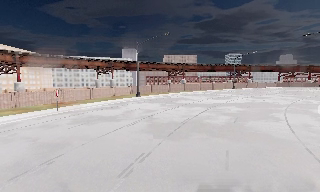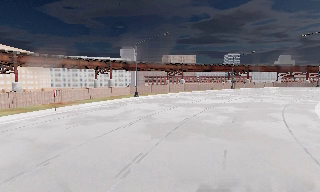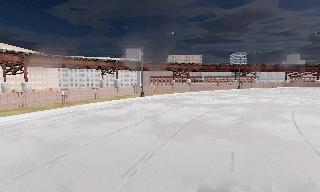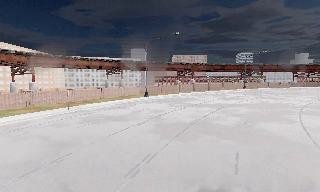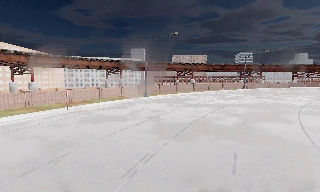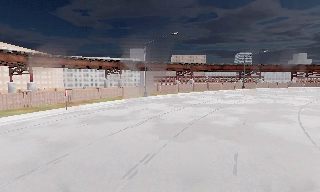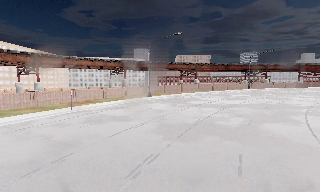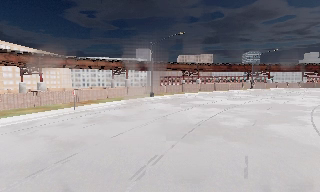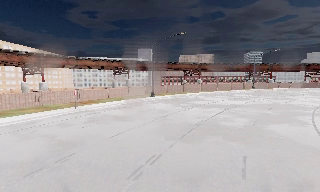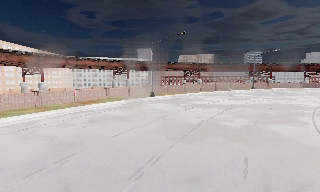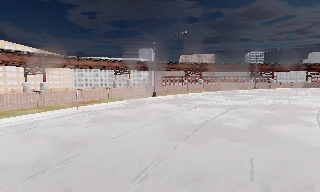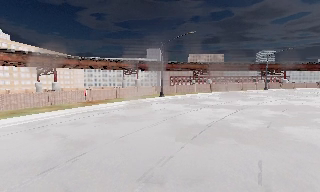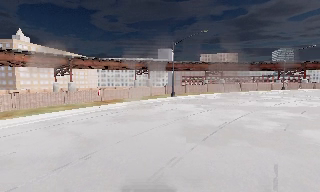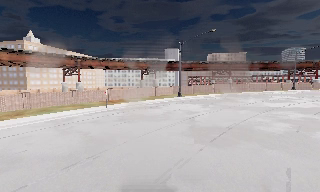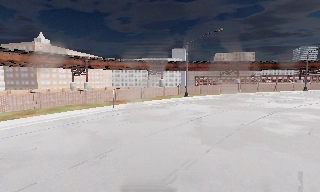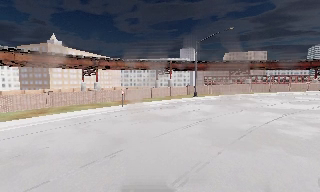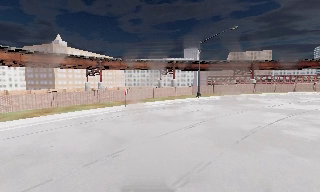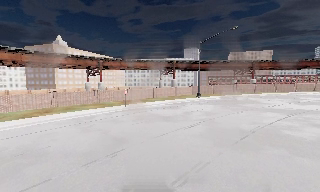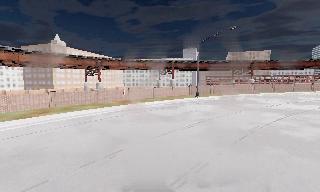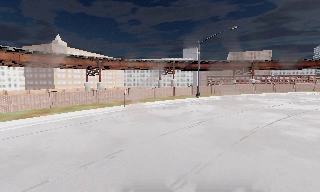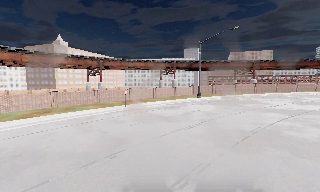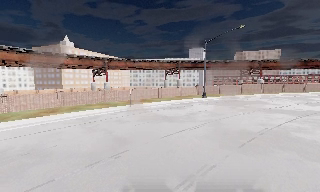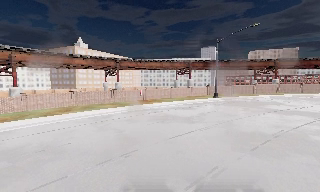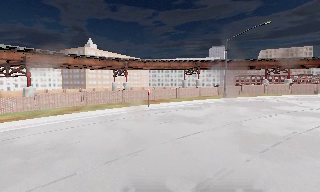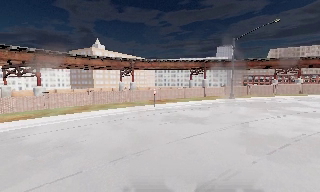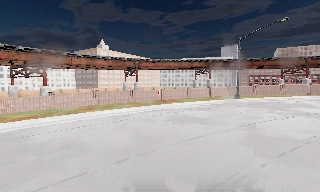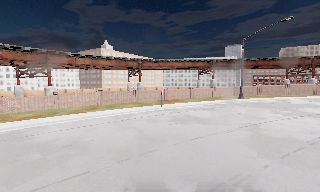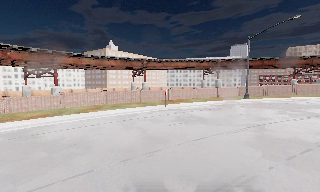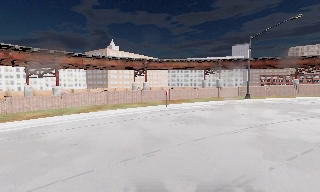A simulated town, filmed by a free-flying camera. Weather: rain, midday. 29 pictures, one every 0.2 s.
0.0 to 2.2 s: The camera shifts only a little, or ends up much as it began.
2.2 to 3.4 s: The camera swings to its left by about 15 degrees, and the scene slides to the right.
3.4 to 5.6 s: The camera pans to its left, which is counterclockwise from overhead, by about 15 degrees.
The film runs forward here.
